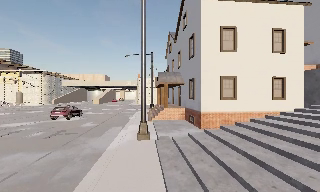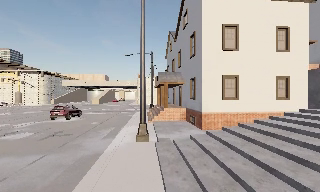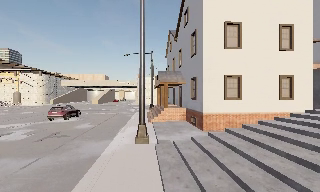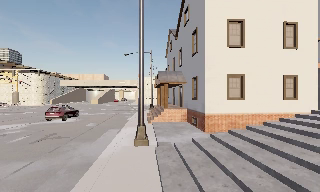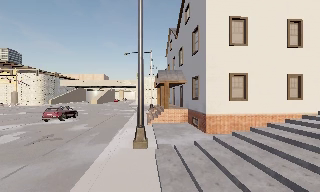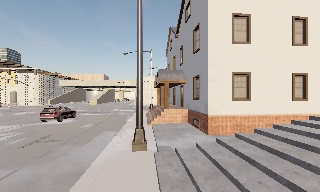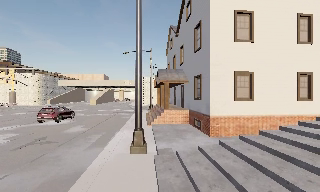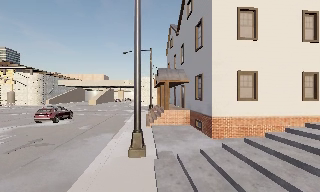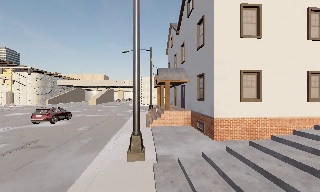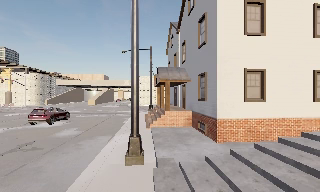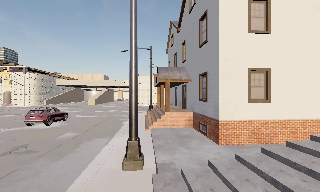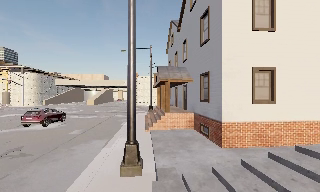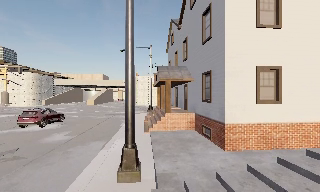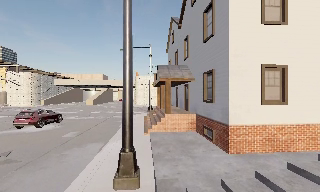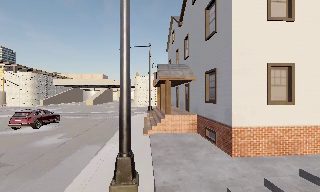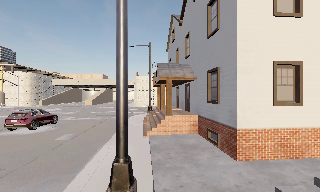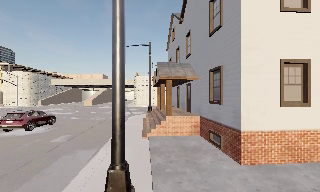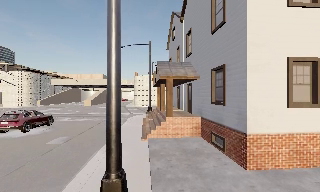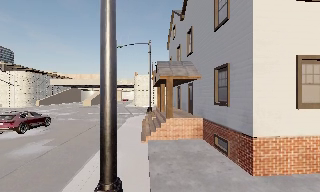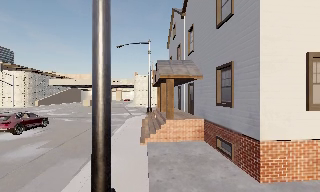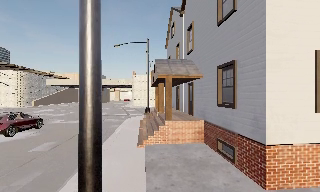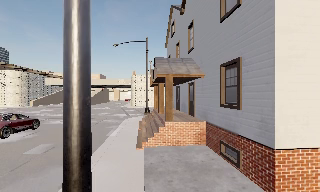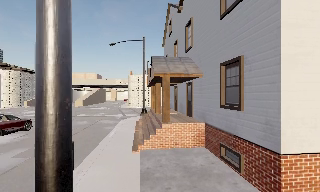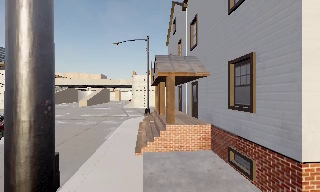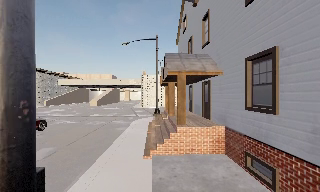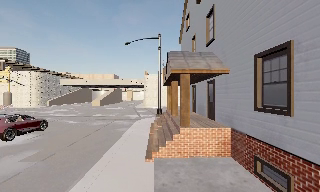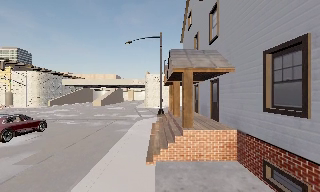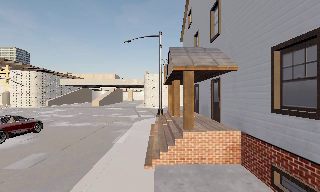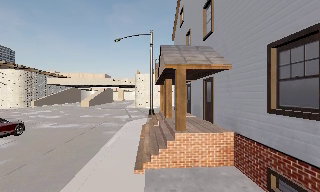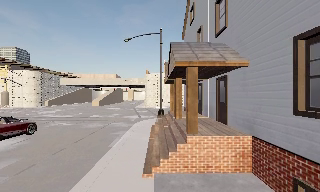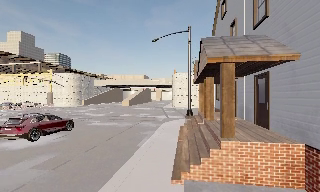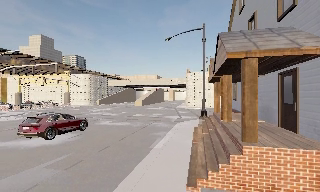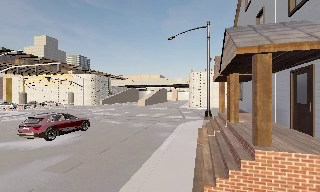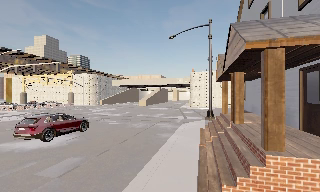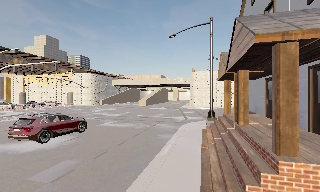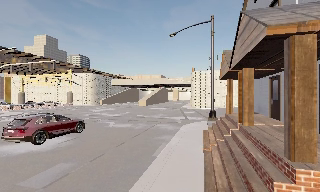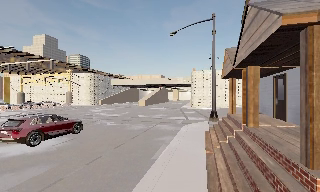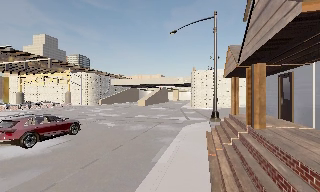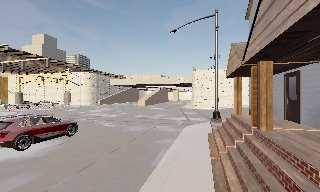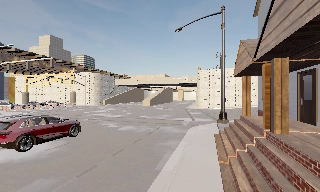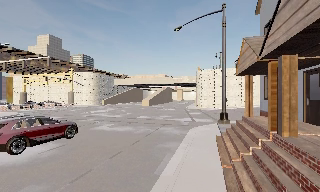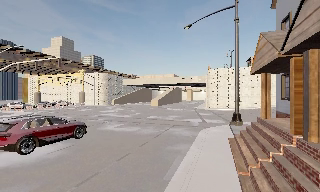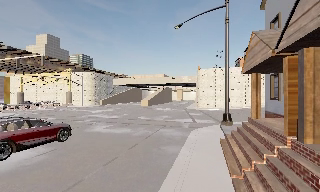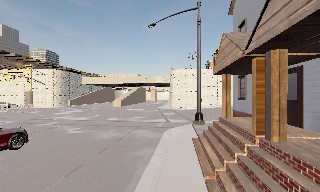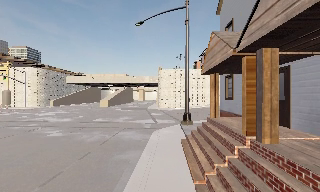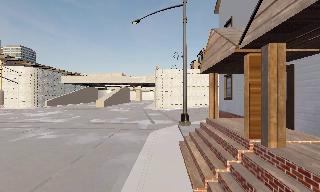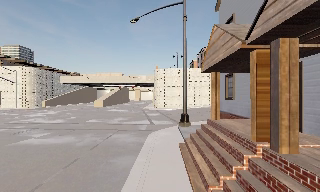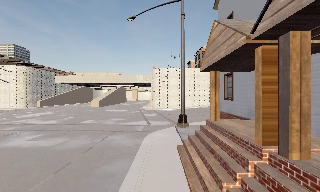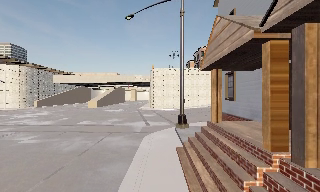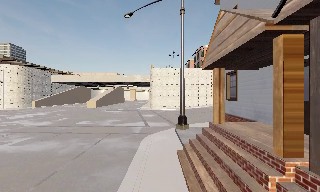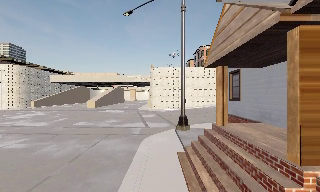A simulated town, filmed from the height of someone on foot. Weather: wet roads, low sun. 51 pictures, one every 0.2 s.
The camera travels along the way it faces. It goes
forward.
0.0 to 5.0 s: The camera travels forward, about 9 m, so what stands in front looms larger.
5.0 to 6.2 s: The camera swings to its left by about 15 degrees, and the scene slides to the right. It travels forward, about 2 m, so what stands in front looms larger.
6.2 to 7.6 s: The camera travels forward, about 2.5 m, so what stands in front looms larger.
7.6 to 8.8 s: The scene slides to the left, as the camera pans about 10 degrees to its right. It travels forward, about 2 m, so what stands in front looms larger.
8.8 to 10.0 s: The camera travels forward, about 2 m, so what stands in front looms larger.
The film runs forward here.
